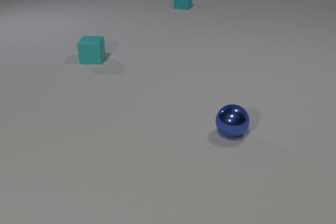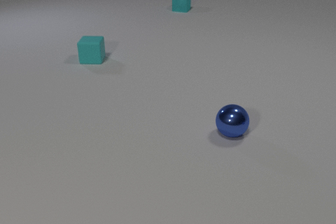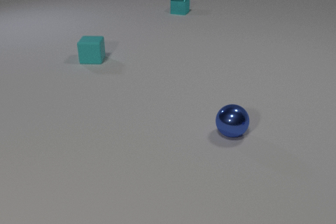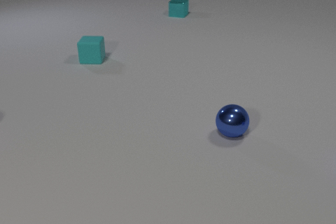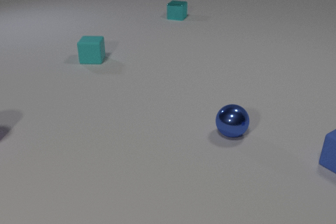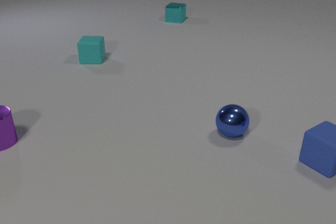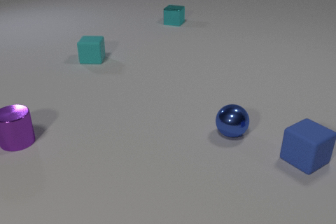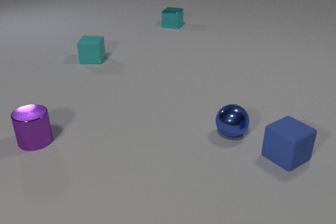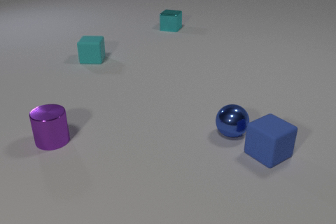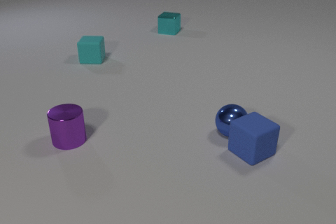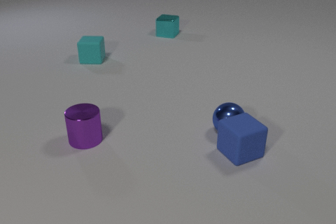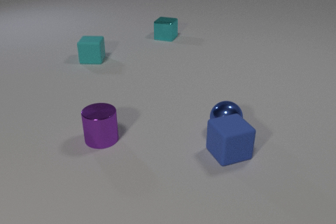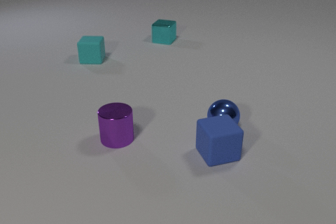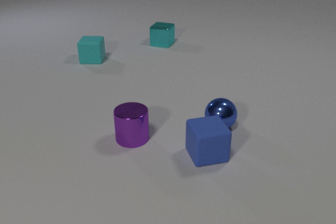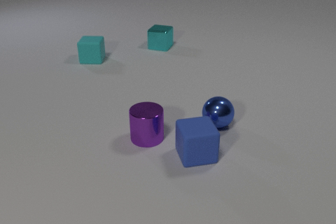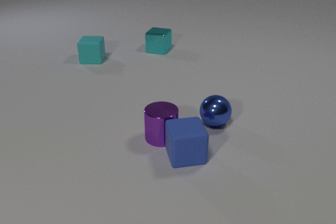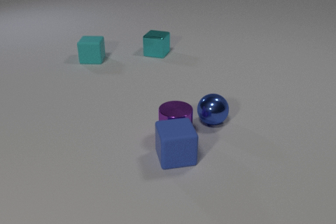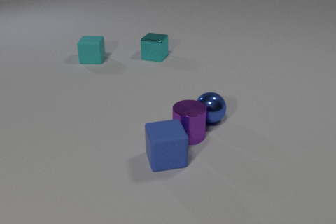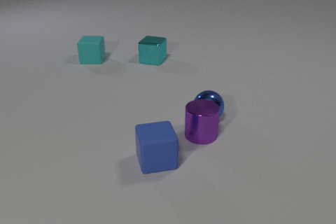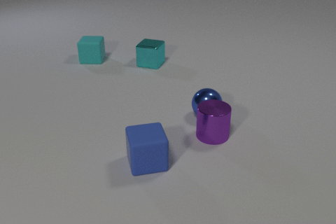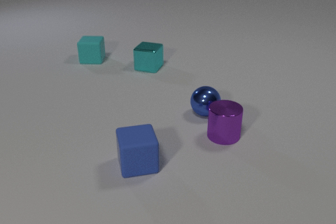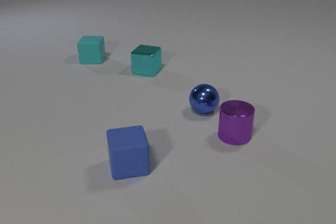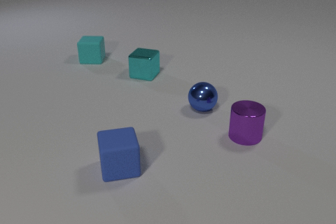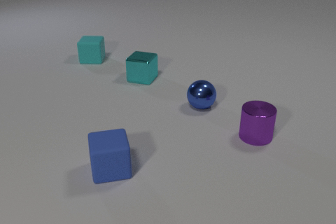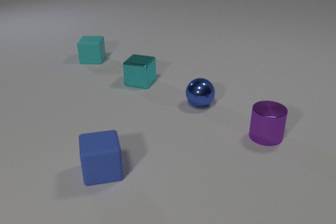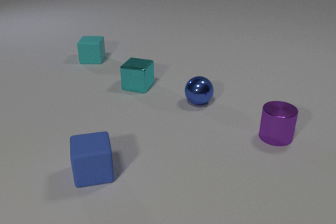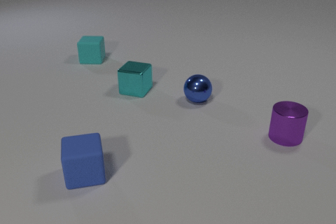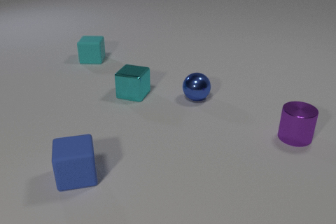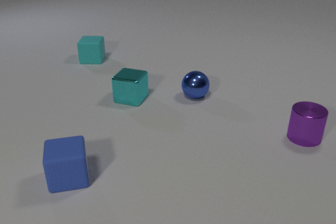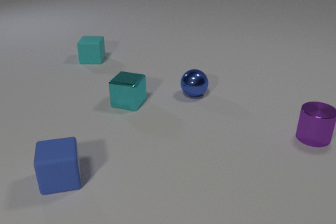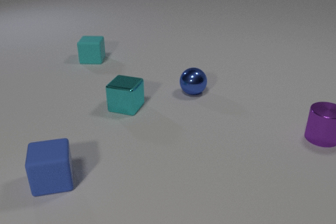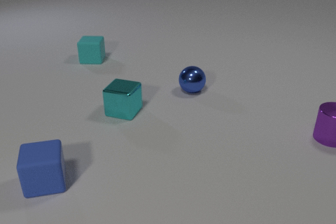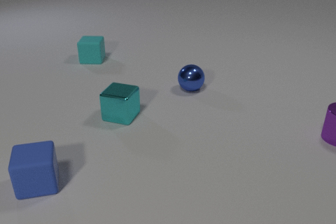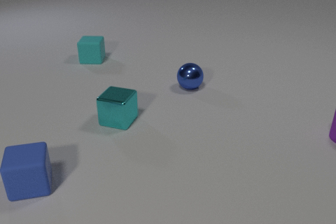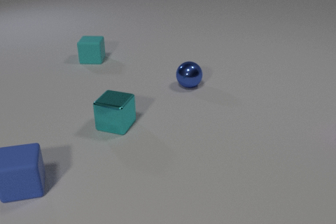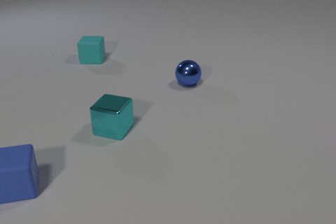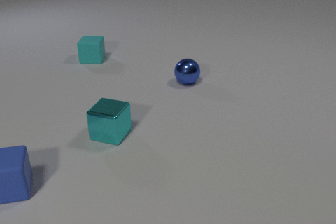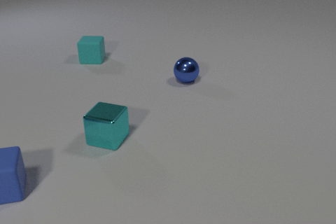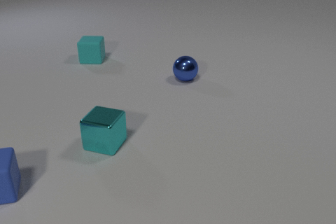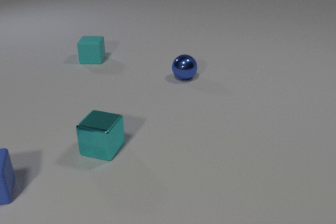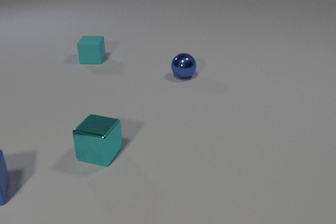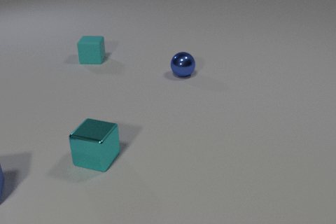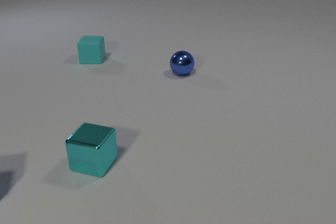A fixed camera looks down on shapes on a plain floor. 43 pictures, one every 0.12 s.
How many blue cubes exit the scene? 1.
Are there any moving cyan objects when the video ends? yes.
How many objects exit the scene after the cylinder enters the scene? 2.
0.00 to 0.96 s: The blue rubber cube comes in at the right edge, slides to the left. The purple metal cylinder comes in at the left edge, slides to the right. The cyan metal cube slides toward the camera.
0.96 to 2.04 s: The blue rubber cube slides to the left, spins so that its near face slides to the left, clockwise seen from above. The purple metal cylinder slides to the right. The blue metal sphere rolls away from the camera and to the left. The cyan metal cube slides toward the camera. The blue rubber cube and the blue metal sphere collide. The blue rubber cube and the purple metal cylinder collide.
2.04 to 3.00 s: The blue rubber cube slides to the left. The purple metal cylinder slides to the right. The blue metal sphere rolls away from the camera. The cyan metal cube slides toward the camera. The purple metal cylinder and the blue metal sphere collide.
3.00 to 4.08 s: The blue rubber cube slides to the left. The purple metal cylinder slides to the right, leaves at the right edge. The blue metal sphere rolls away from the camera. The cyan metal cube slides toward the camera.
4.08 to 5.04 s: The blue rubber cube slides to the left, leaves at the left edge. The blue metal sphere rolls away from the camera. The cyan metal cube slides toward the camera.
